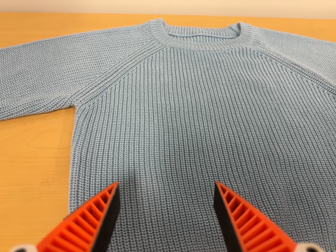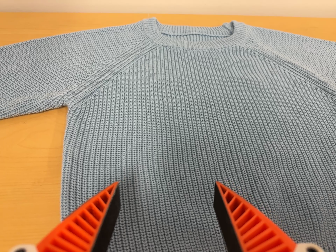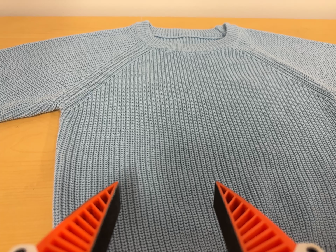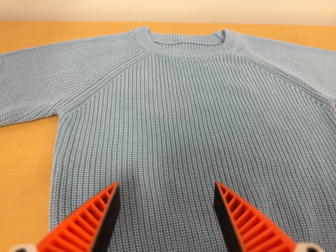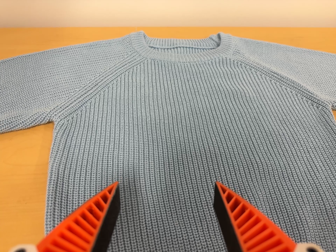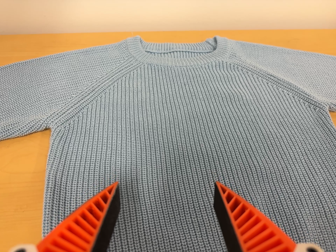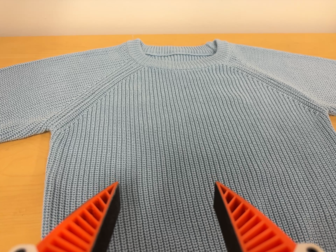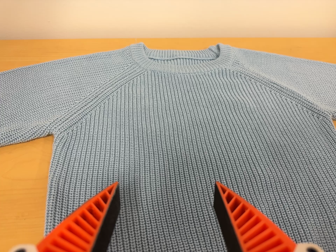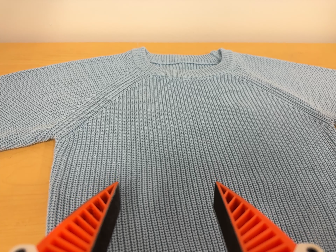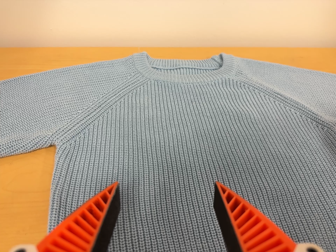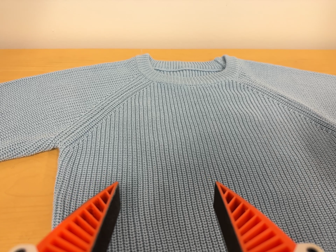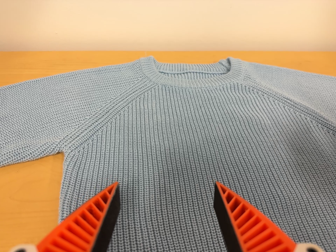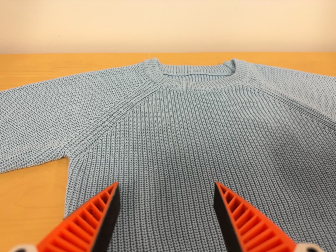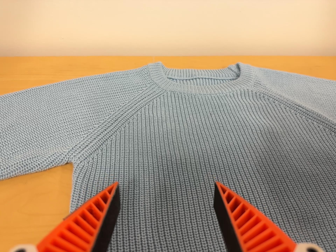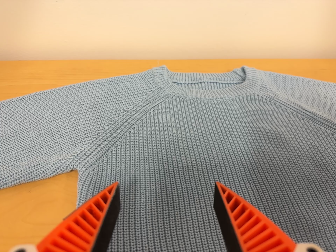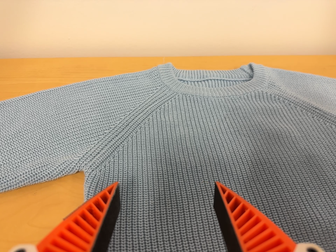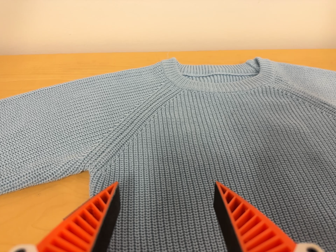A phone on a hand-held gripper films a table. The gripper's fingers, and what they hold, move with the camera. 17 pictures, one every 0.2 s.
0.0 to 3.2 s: The camera travels toward the top of its view, forward and to its left, about 8 cm, so close, fixed things drift downward.
The film runs backward here.
